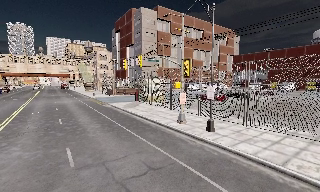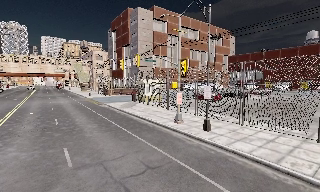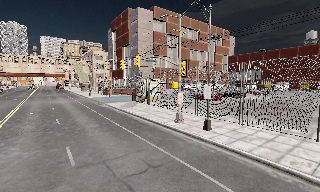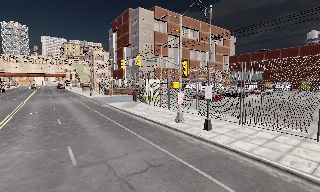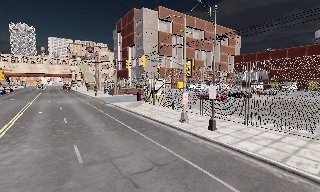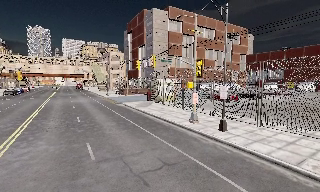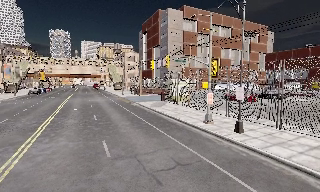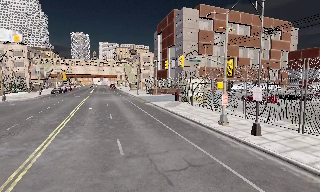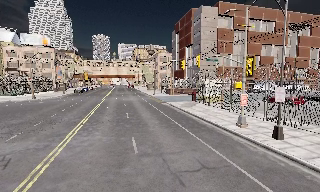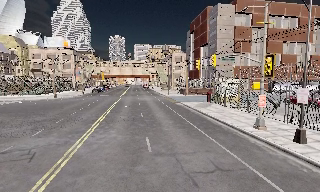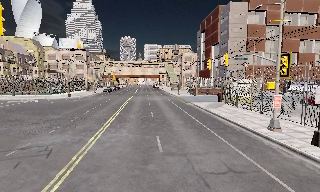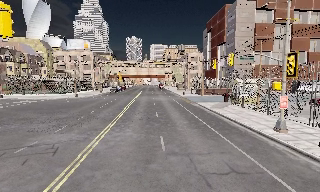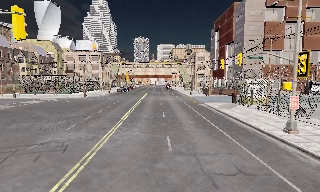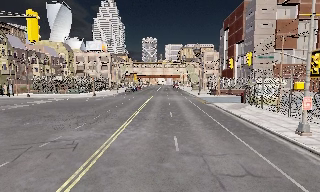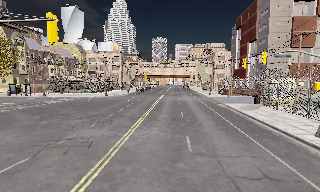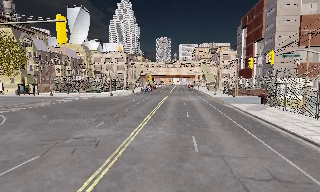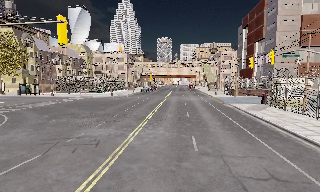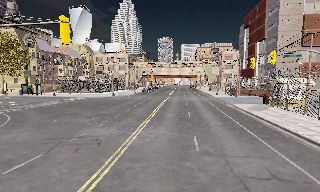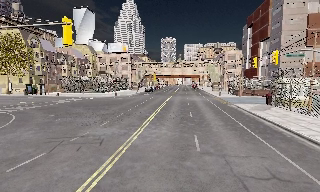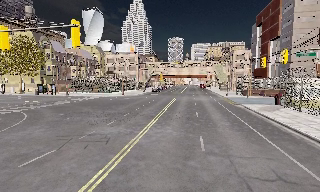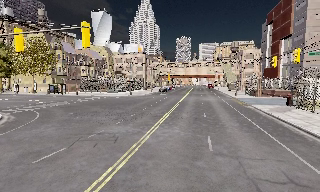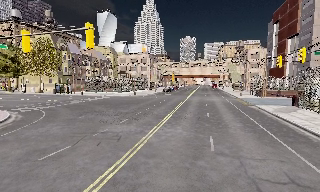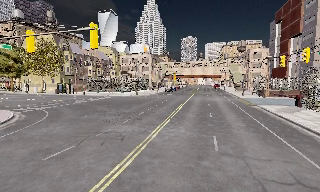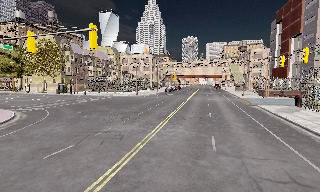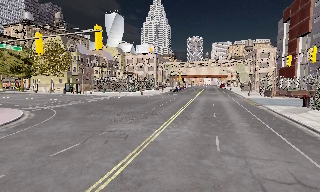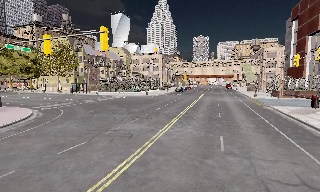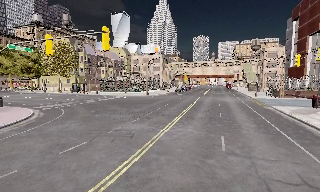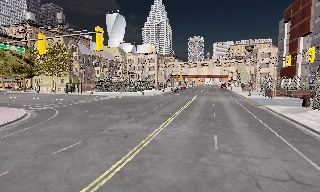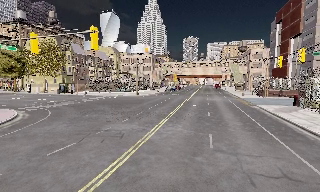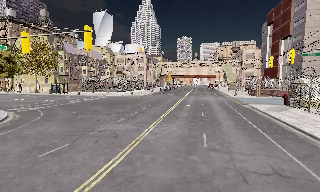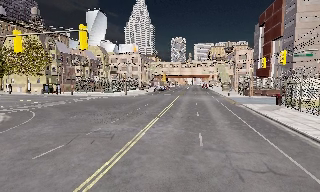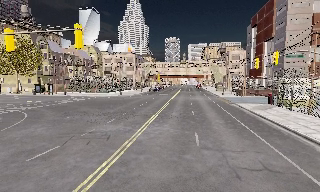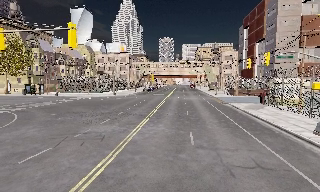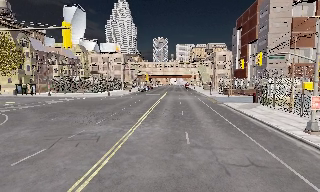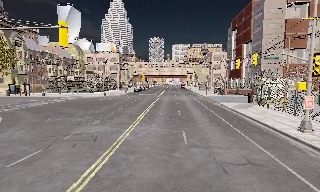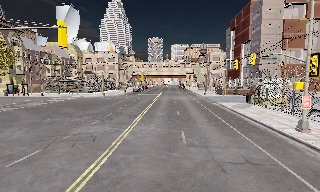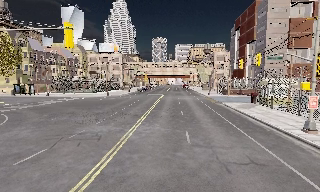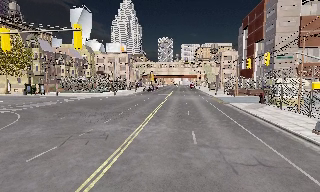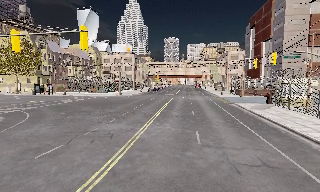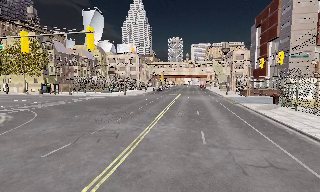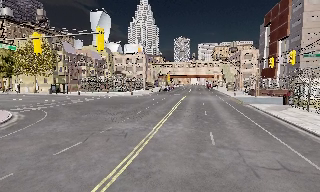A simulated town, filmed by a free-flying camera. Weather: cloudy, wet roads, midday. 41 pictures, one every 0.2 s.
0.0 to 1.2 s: The camera shifts only a little, or ends up much as it began.
1.2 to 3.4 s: The camera swings to its left by about 35 degrees, and the scene slides to the right.
3.4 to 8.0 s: The camera travels backward, about 1 m, so what stands in front gets smaller.
The film runs backward here.
